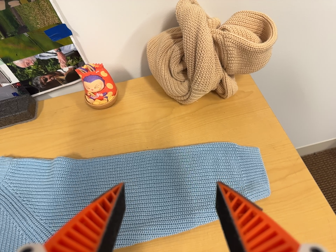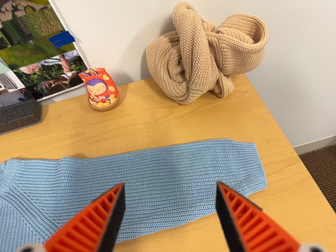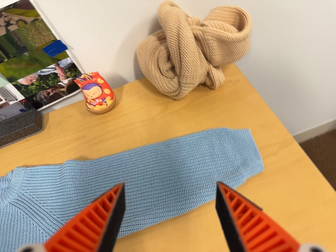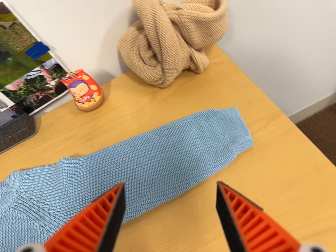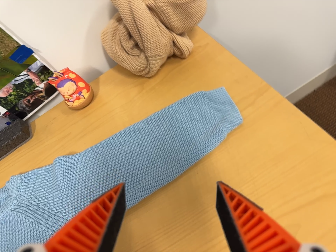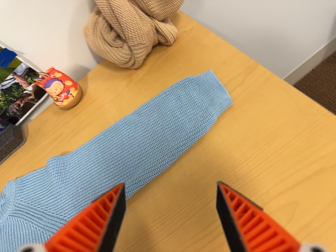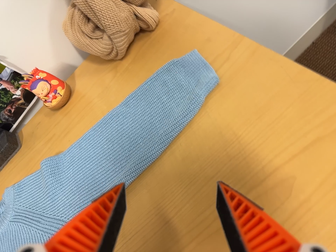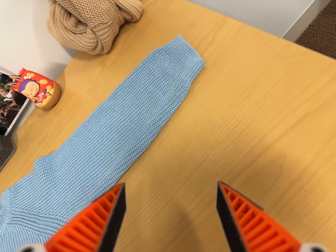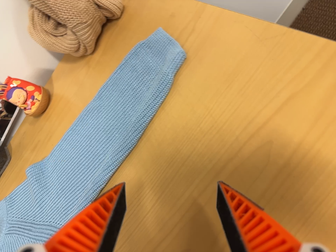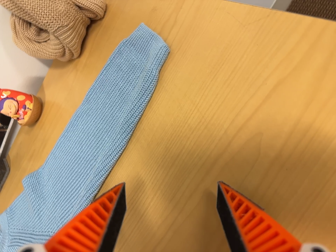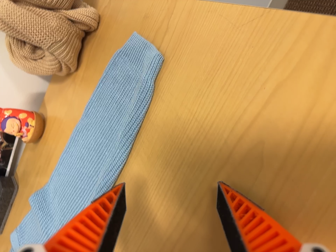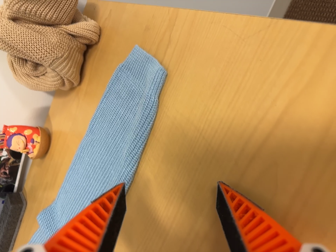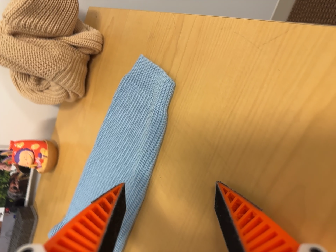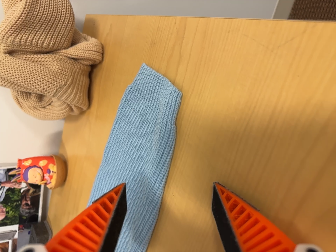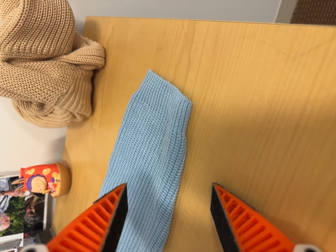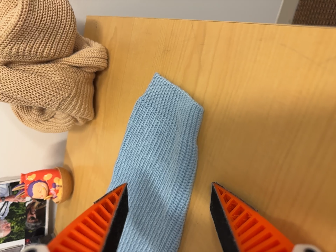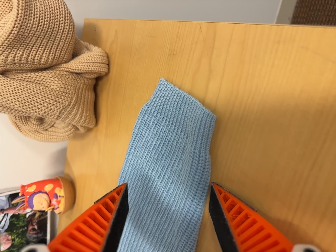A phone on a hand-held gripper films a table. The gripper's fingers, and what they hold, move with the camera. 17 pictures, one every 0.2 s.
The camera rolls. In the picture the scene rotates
counterclockwise.
0.0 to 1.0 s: The camera travels to its right and toward the bottom of its view, about 12 cm. It rolls about its line of sight by about 25 degrees, and the scene rotates counterclockwise.
1.0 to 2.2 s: The camera pans to its left by about 10 degrees. It travels to its right and forward, about 14 cm. It rolls about its line of sight by about 25 degrees, and the scene rotates counterclockwise.
2.2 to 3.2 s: The camera travels forward and toward the top of its view, about 12 cm, so what stands in front looms larger. It rolls about its line of sight by about 10 degrees, and the scene rotates counterclockwise.
The film runs forward here.
